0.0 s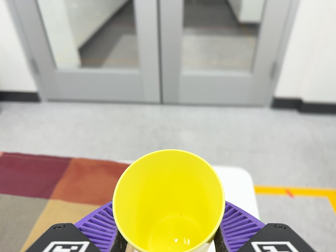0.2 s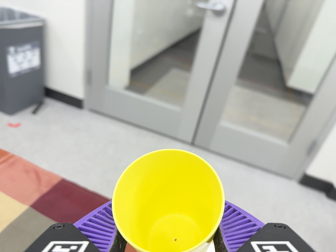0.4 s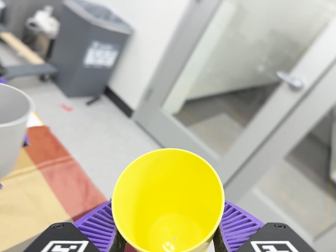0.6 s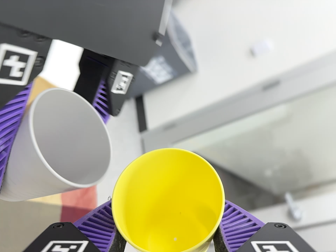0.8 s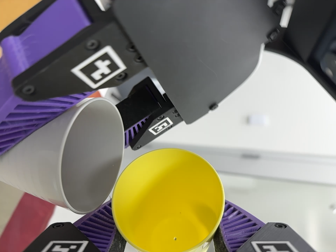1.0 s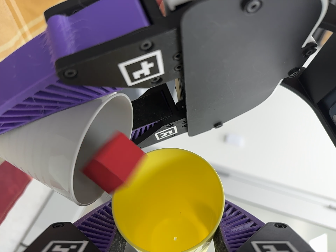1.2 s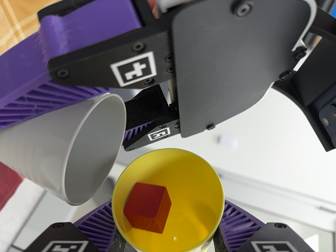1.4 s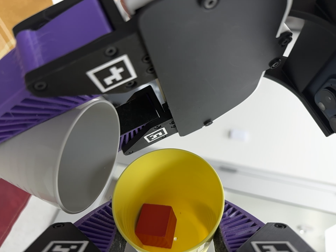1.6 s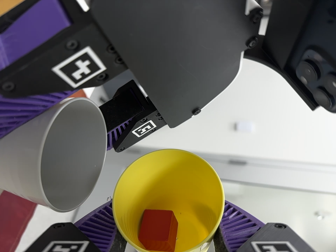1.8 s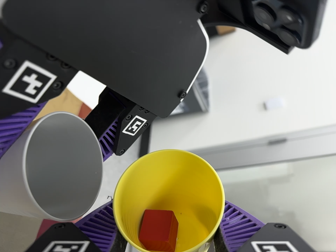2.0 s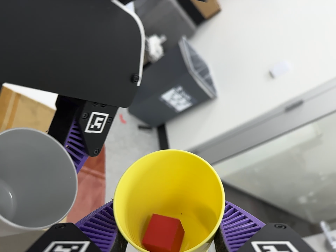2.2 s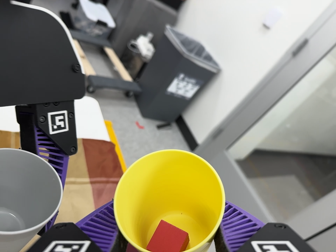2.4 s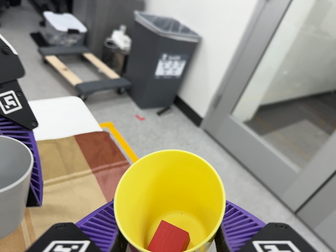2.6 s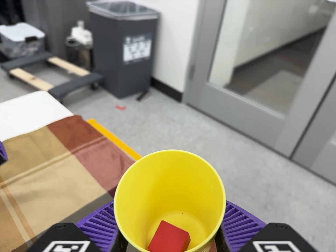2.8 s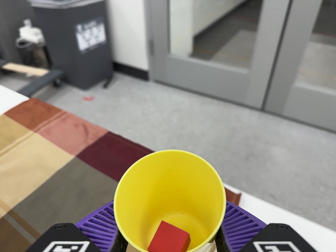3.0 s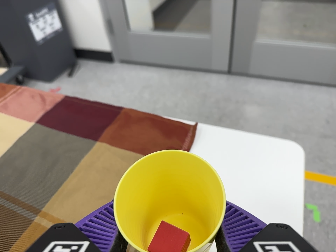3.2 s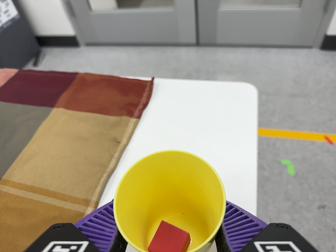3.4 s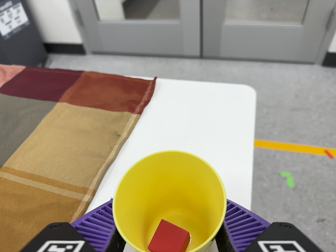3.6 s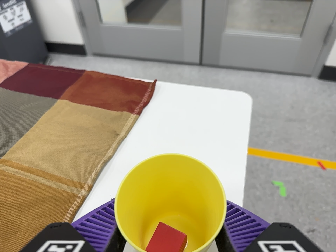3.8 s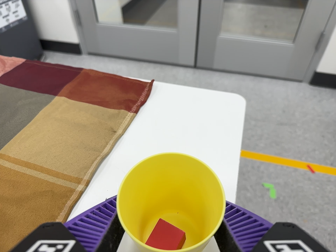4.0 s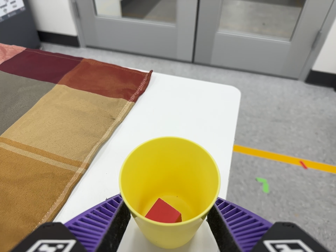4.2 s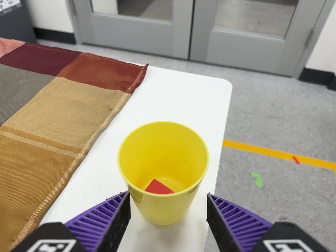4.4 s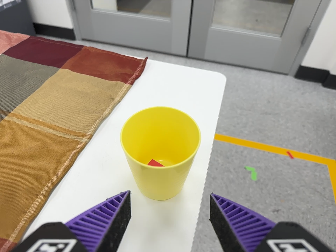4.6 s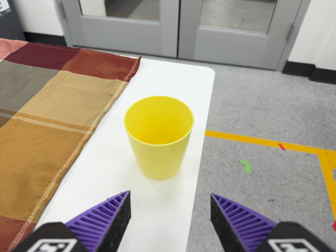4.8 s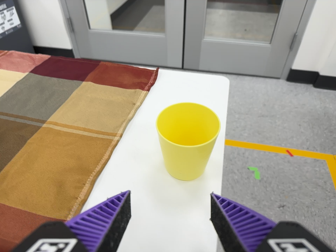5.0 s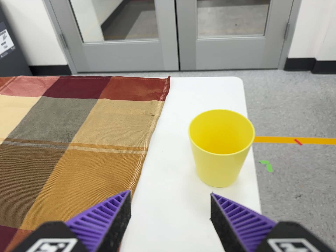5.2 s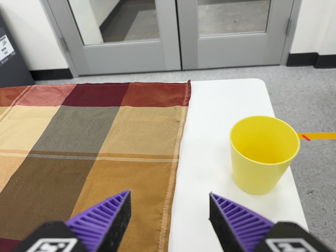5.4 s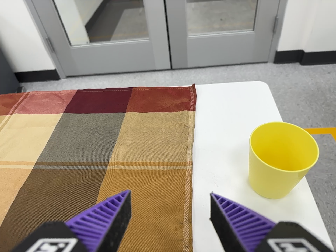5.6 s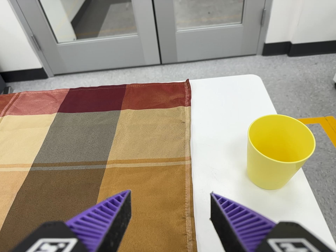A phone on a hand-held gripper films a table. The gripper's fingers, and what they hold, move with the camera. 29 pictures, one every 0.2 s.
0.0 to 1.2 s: The camera travels to its left and toward the top of its view, about 38 cm, so close, fixed things drift to the right. Its aim tips toward the top of its view by about 25 degrees, and the scene shifts downward. It rolls about its line of sight by about 120 degrees, and the scene rotates clockwise.
1.2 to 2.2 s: The camera pans to its left by about 20 degrees. It travels to its right, about 18 cm. It rolls about its line of sight by about 65 degrees, and the scene rotates counterclockwise.
2.2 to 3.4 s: The camera swings to its right by about 15 degrees, and the scene slides to the left. It travels toward the bottom of its view and to its right, about 36 cm, so close, fixed things drift upward. Its aim tips toward the bottom of its view by about 15 degrees, and the scene shifts upward. It rolls about its line of sight by about 60 degrees, and the scene rotates counterclockwise.
3.4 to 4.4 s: The camera travels backward and toward the bottom of its view, about 8 cm, so what stands in front gets smaller.
4.4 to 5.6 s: The camera travels to its left, about 18 cm, so close, fixed things drift to the right. It rolls about its line of sight by about 15 degrees, and the scene rotates counterclockwise.
The film runs backward here.
